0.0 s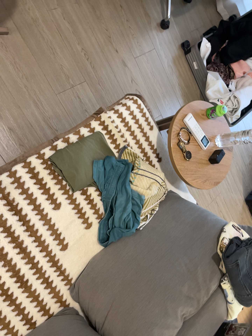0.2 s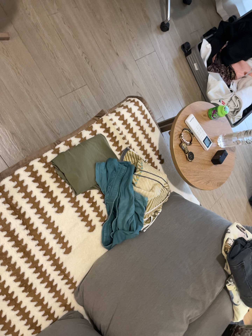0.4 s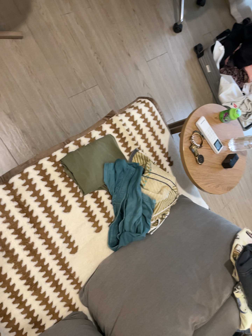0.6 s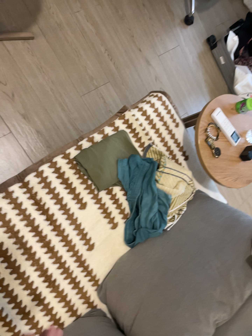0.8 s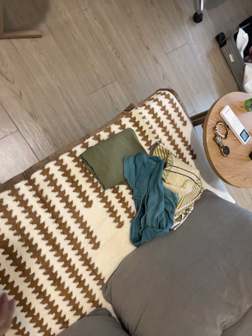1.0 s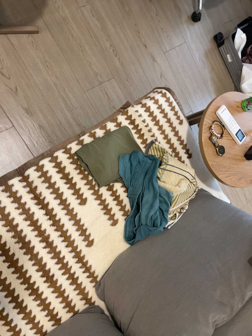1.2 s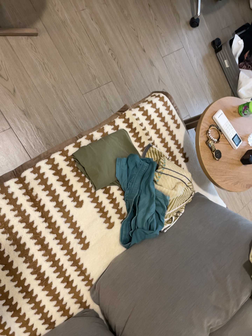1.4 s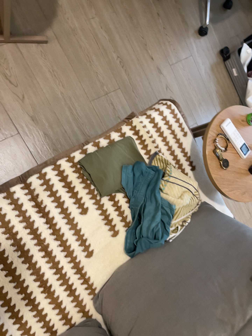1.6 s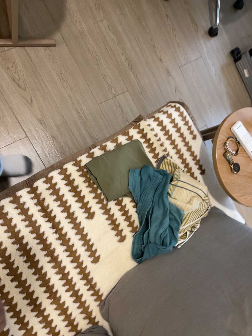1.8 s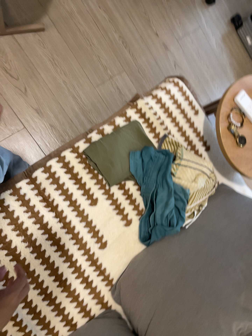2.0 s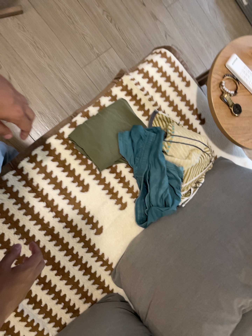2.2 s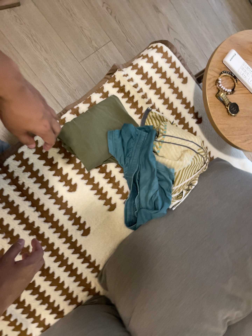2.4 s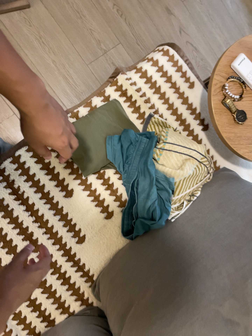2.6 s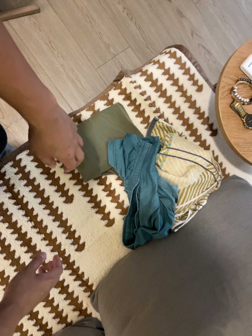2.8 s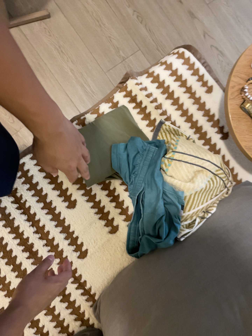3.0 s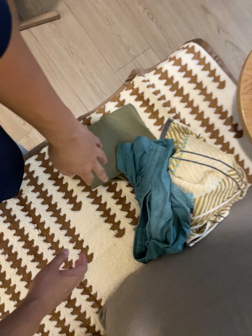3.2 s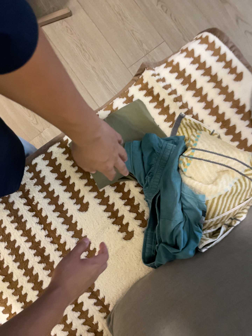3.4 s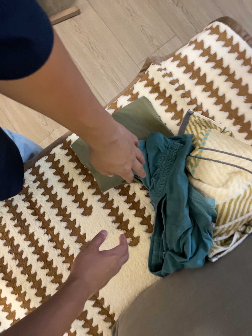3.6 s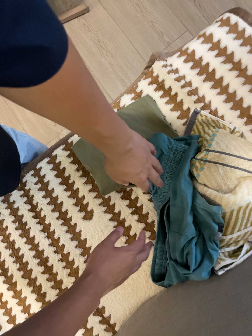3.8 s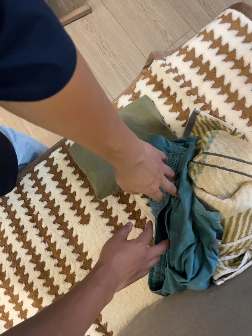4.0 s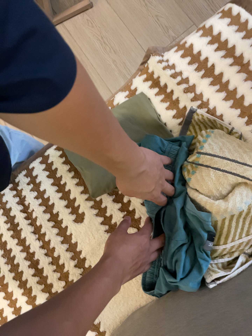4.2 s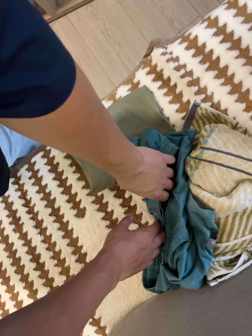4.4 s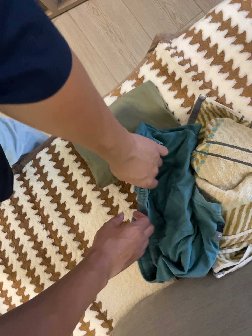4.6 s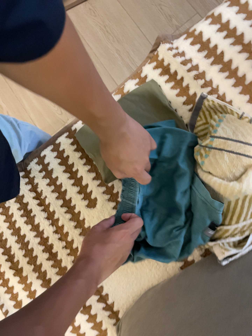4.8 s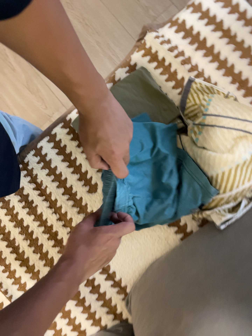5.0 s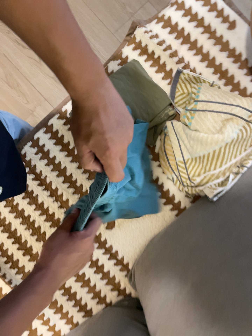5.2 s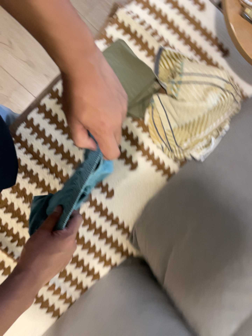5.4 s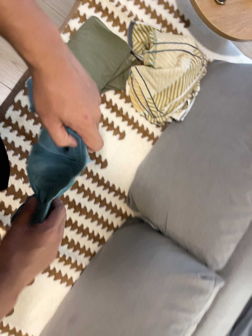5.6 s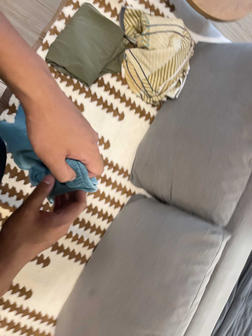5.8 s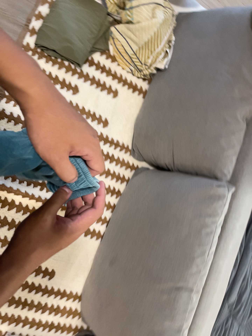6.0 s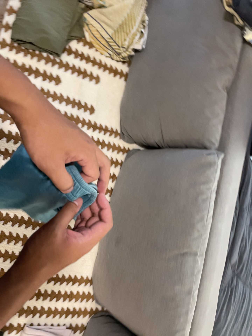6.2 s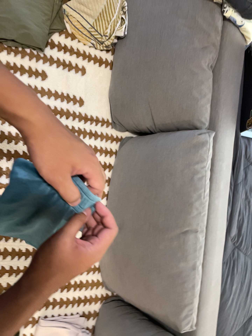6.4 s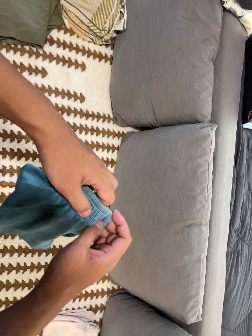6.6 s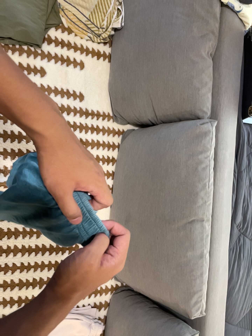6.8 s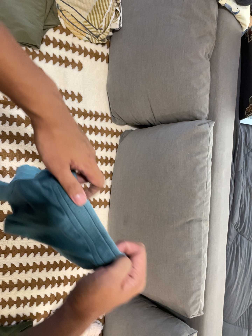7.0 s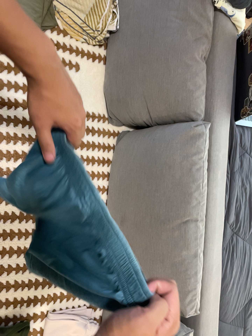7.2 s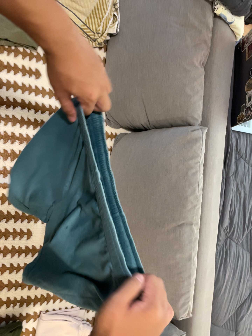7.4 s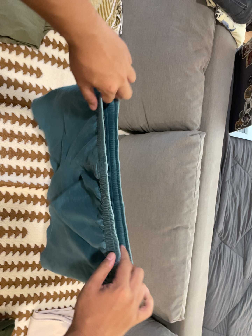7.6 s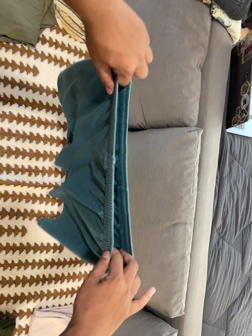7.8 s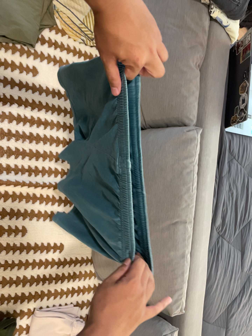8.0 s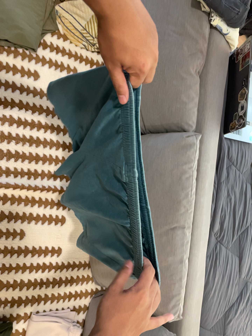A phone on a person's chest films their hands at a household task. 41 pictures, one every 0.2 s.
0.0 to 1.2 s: The camera shifts only a little, or ends up much as it began.
1.2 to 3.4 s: The camera pans to its left by about 35 degrees. It travels to its right and forward, about 50 cm.
3.4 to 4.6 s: The camera travels to its right, about 7 cm.
4.6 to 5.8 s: The camera pans to its right by about 35 degrees. It travels to its left, backward and toward the bottom of its view, about 60 cm. Its aim tips toward the bottom of its view by about 10 degrees, and the scene shifts upward. It rolls about its line of sight by about 35 degrees, and the scene rotates counterclockwise.
5.8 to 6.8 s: The camera travels backward, about 6 cm, so what stands in front gets smaller. It rolls about its line of sight by about 15 degrees, and the scene rotates counterclockwise.
6.8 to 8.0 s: The camera shifts only a little, or ends up much as it began.
The film runs forward here.
